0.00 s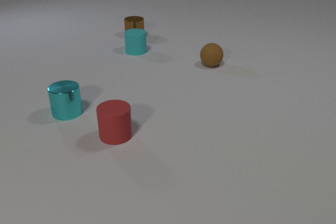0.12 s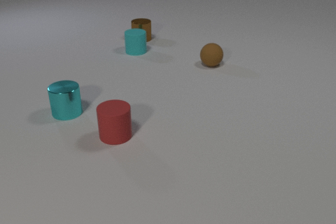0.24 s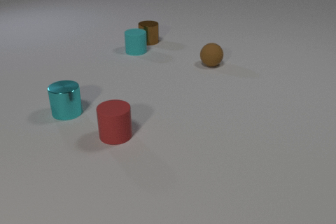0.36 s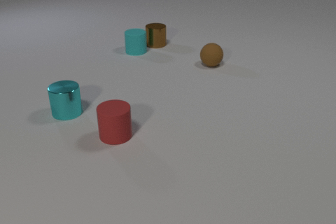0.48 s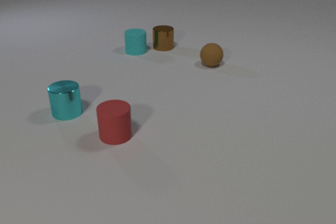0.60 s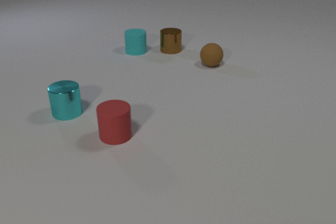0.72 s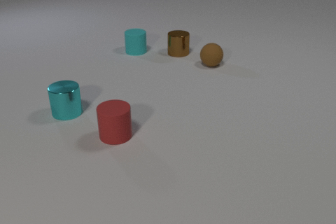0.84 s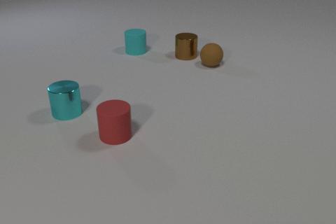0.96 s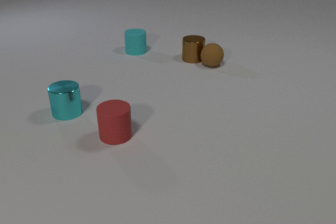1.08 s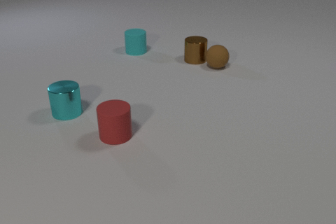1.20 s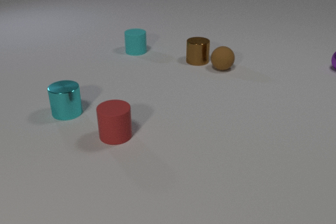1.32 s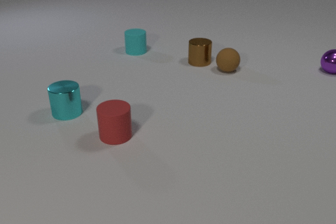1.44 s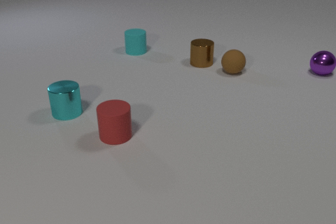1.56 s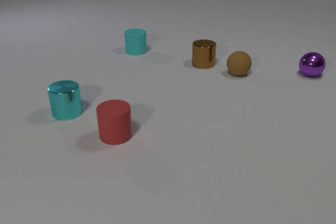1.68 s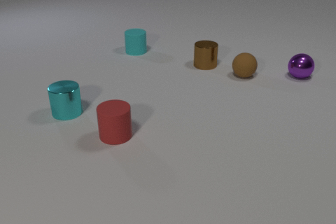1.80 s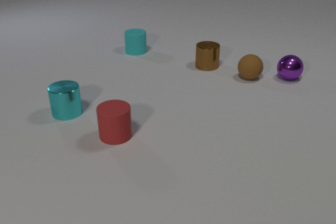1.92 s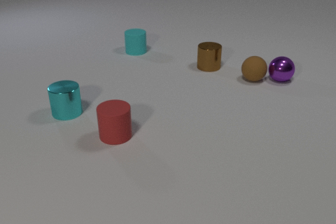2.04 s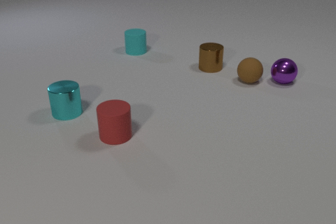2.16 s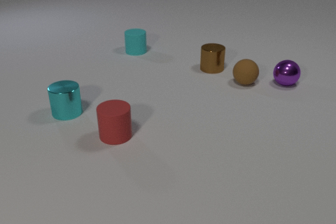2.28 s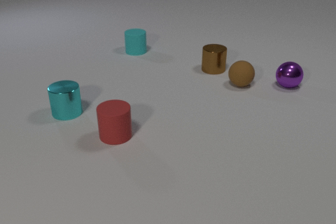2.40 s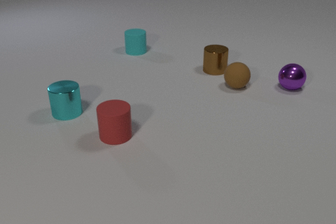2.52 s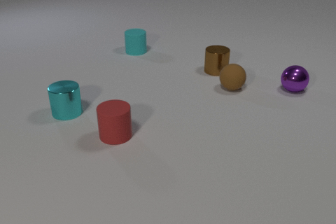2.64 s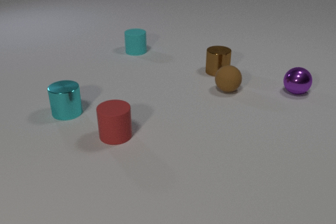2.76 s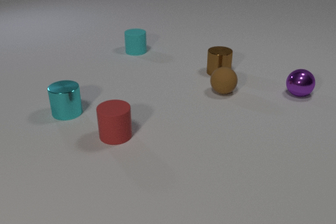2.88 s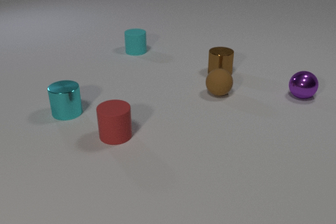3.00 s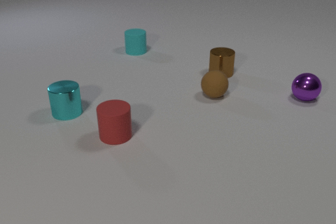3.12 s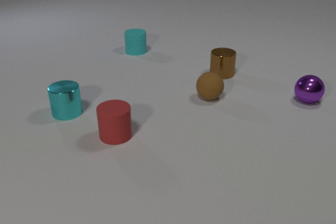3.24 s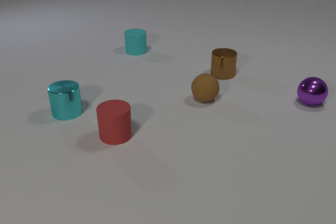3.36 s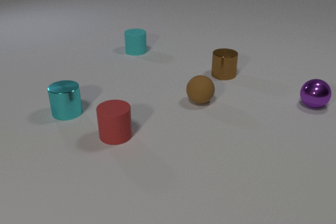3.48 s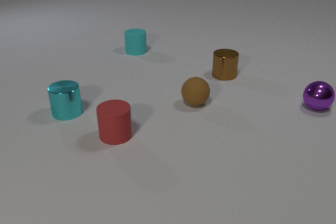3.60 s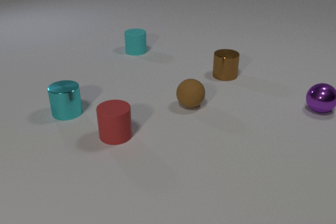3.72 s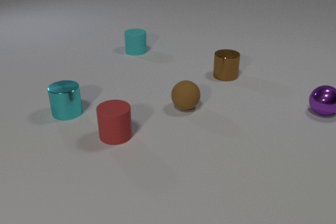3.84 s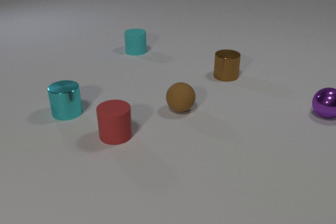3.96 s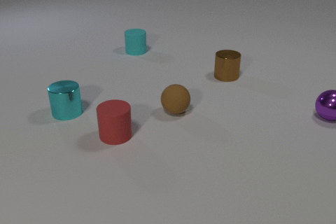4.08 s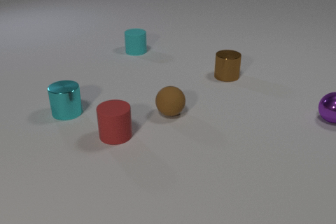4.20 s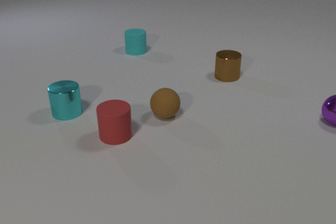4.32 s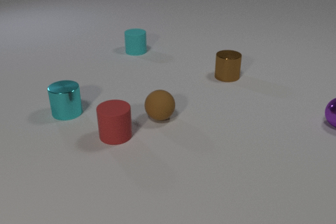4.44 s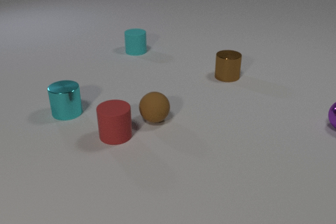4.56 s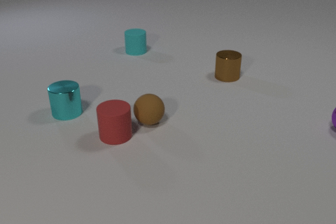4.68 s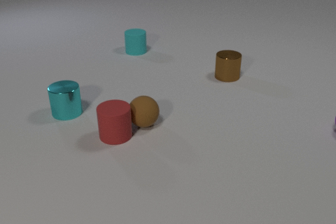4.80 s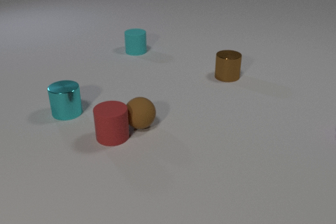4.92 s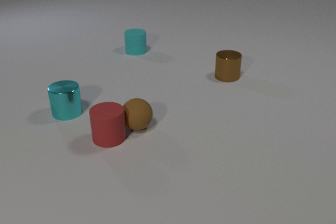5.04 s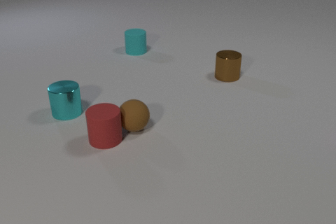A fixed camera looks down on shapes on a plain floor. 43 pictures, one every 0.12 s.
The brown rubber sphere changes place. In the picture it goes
toward the camera.
The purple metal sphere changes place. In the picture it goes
toward the camera.
0.00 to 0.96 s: The brown metal cylinder slides toward the camera and to the right. The brown metal cylinder and the brown rubber sphere collide.
0.96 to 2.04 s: The brown metal cylinder slides toward the camera and to the right. The brown rubber sphere rolls to the right and toward the camera. The purple metal sphere comes in at the right edge, rolls to the left and toward the camera. The brown rubber sphere and the purple metal sphere collide.
2.04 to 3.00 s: The brown metal cylinder slides toward the camera and to the right. The brown rubber sphere rolls toward the camera and to the left. The purple metal sphere rolls toward the camera and to the right.
3.00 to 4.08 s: The brown metal cylinder slides toward the camera and to the right. The brown rubber sphere rolls to the left and toward the camera. The purple metal sphere rolls toward the camera and to the right.
4.08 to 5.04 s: The brown rubber sphere rolls to the left and toward the camera. The purple metal sphere rolls toward the camera and to the right, leaves at the right edge. The red rubber cylinder slides to the left. The brown rubber sphere and the red rubber cylinder collide.
What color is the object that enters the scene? purple.
How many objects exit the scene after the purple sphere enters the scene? 1.
What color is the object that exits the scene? purple.
